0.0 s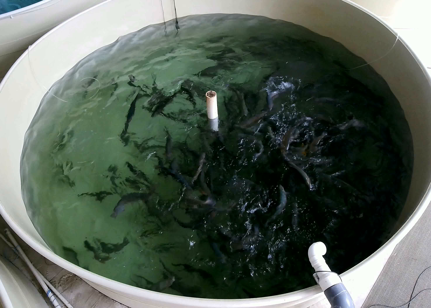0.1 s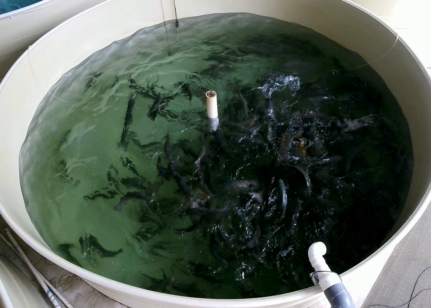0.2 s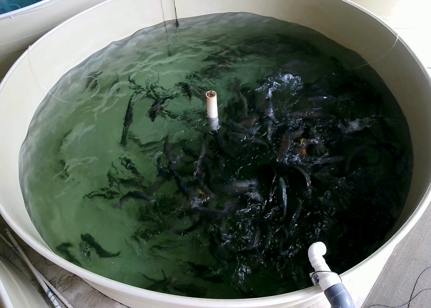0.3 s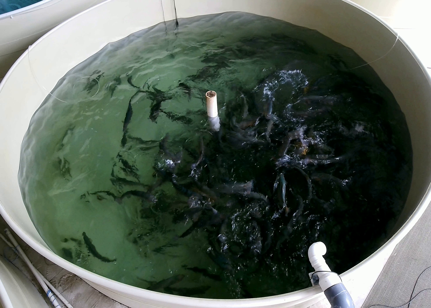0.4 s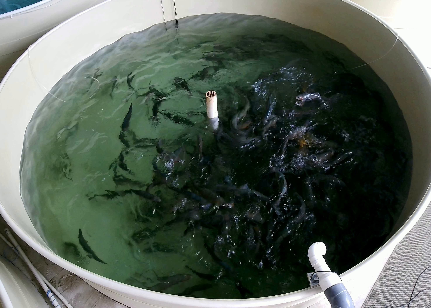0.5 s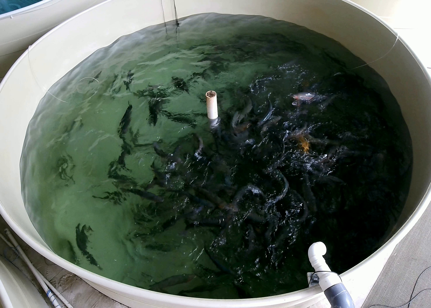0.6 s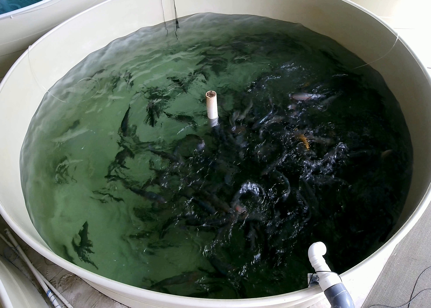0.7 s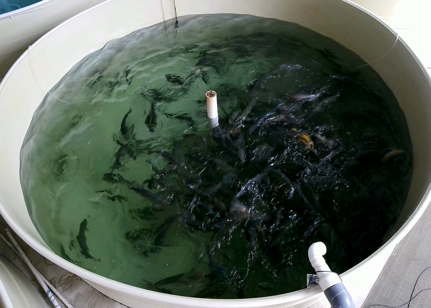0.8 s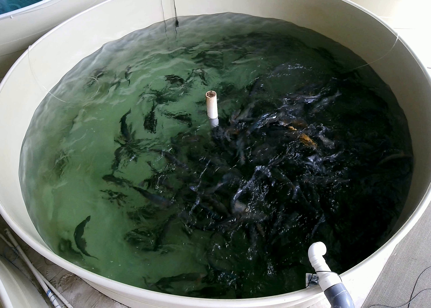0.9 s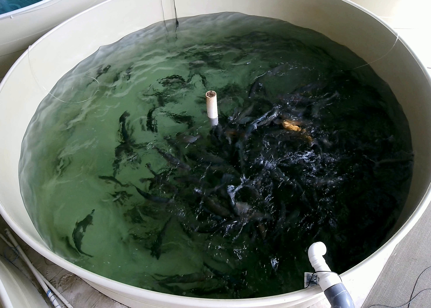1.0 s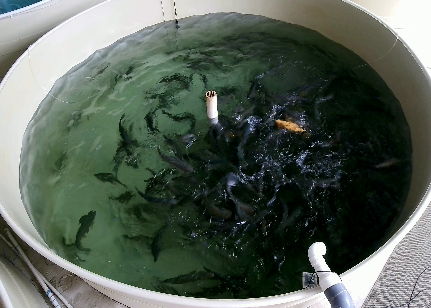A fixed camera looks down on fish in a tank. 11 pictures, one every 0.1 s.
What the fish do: Weak feeding.
